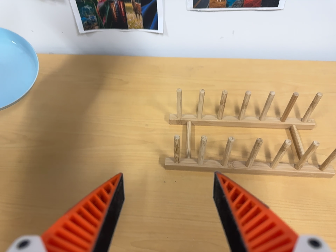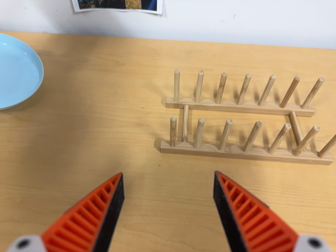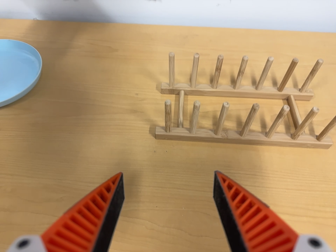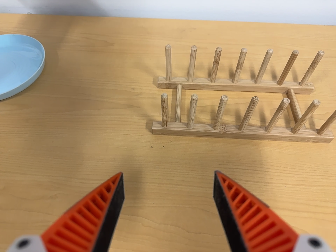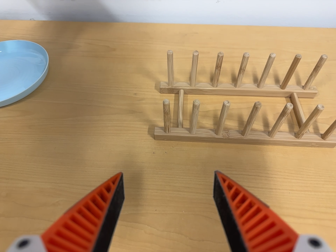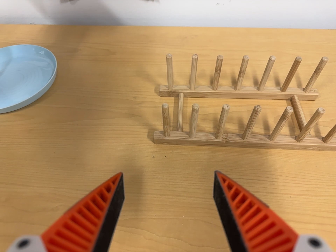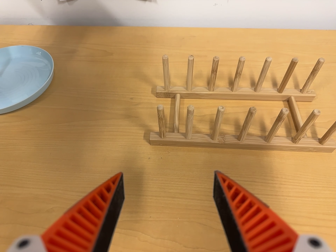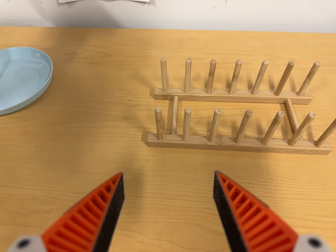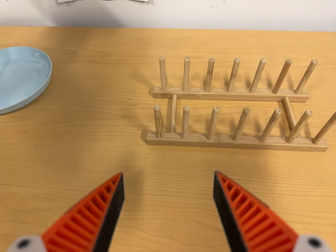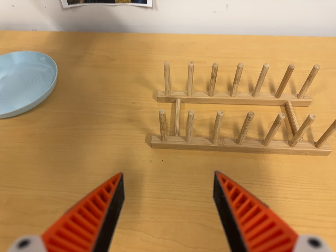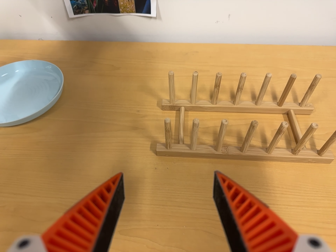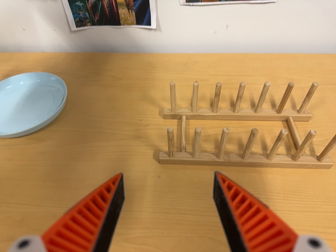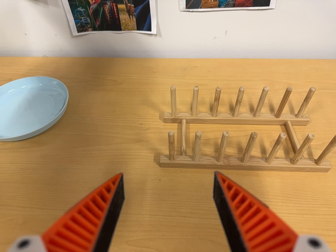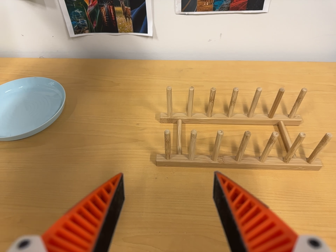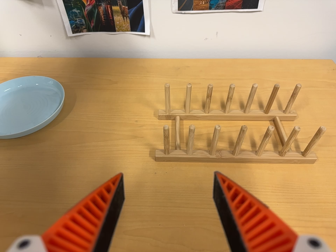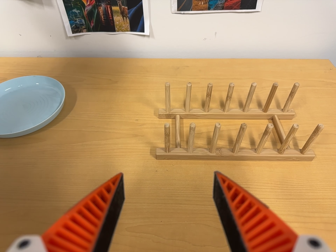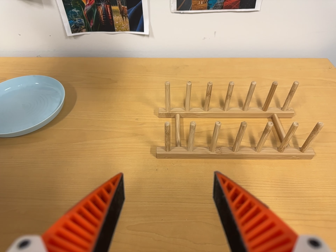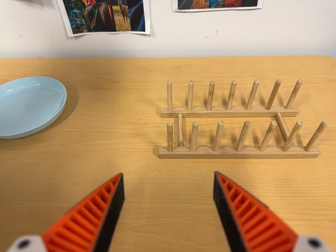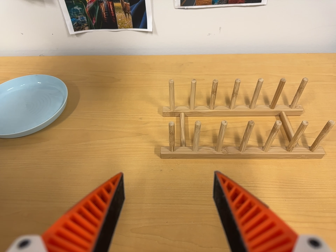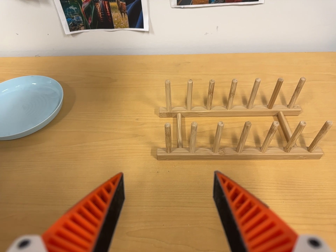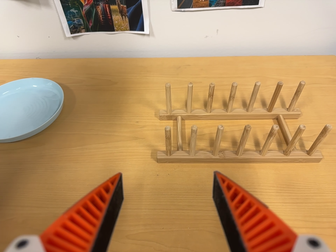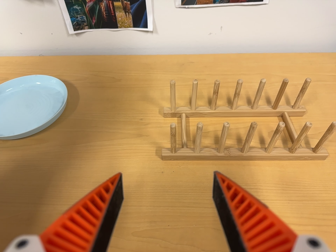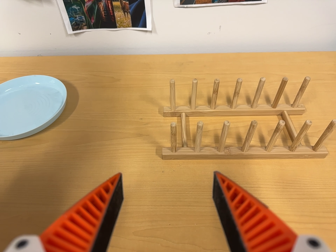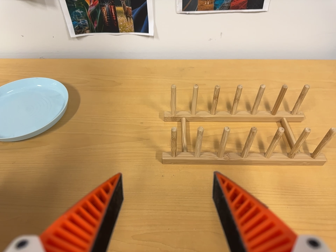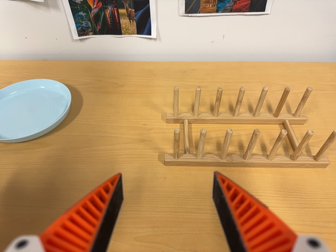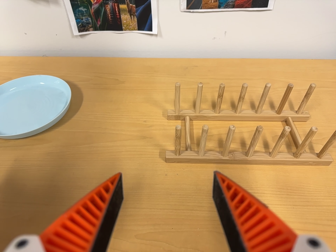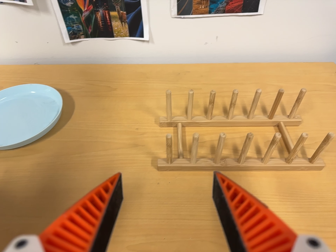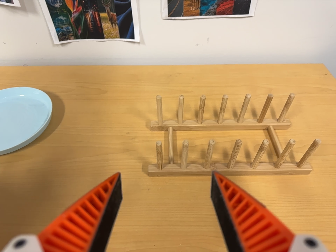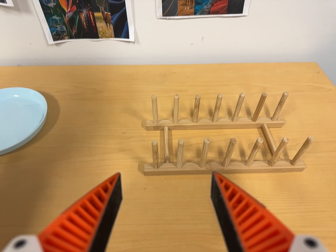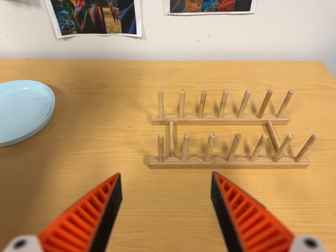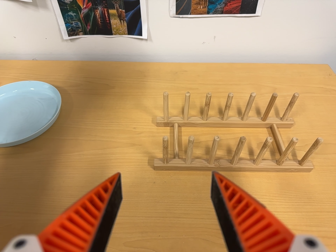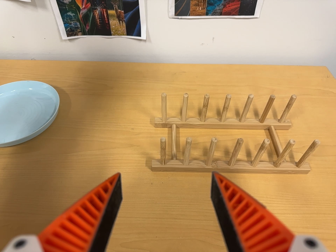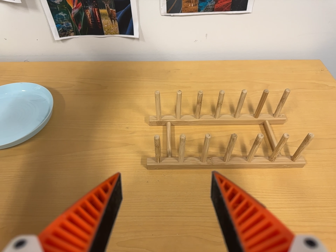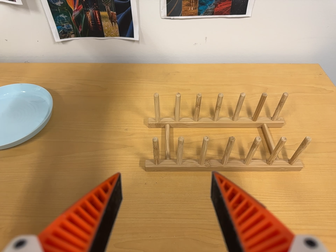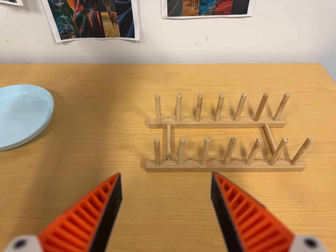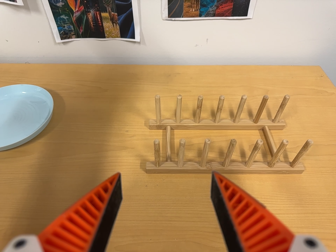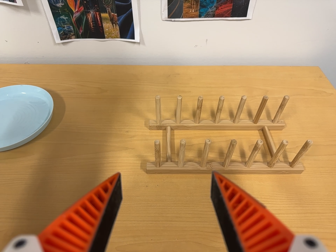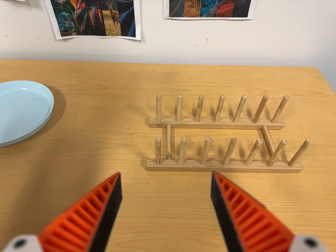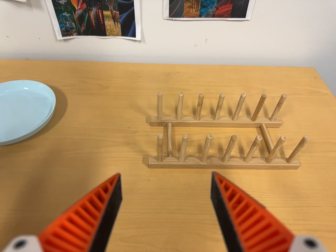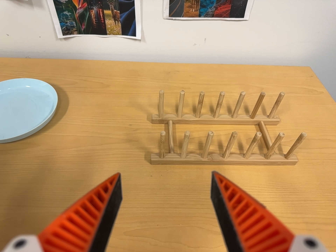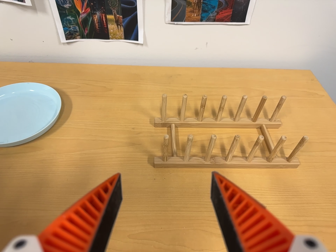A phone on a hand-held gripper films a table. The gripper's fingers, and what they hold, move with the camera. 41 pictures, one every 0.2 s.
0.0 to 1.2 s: The camera travels forward, about 5 cm, so what stands in front looms larger.
1.2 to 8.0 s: The camera travels backward and to its left, about 10 cm, so what stands in front gets smaller.
The film runs backward here.
